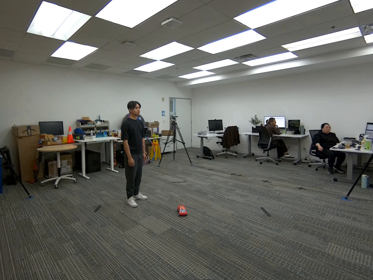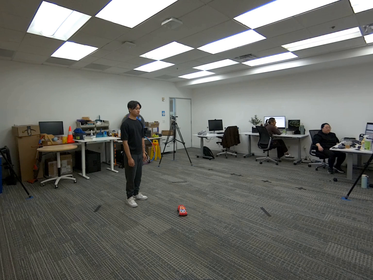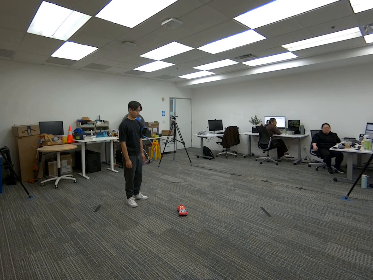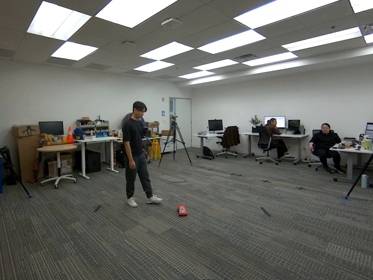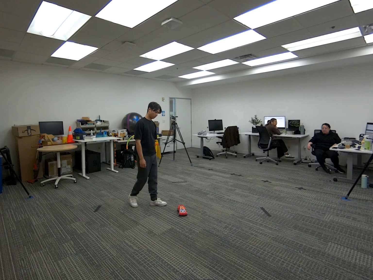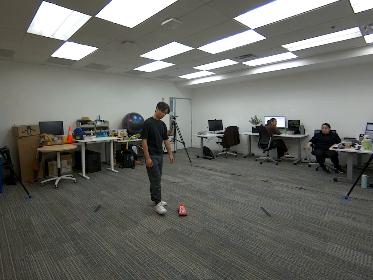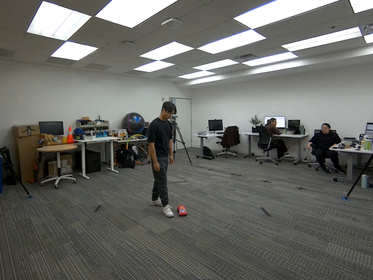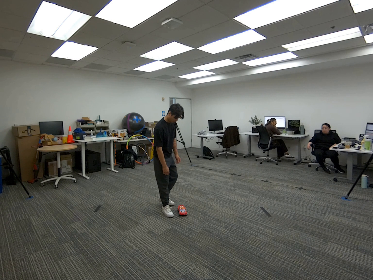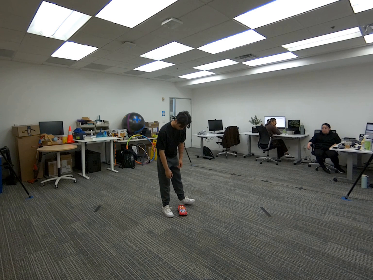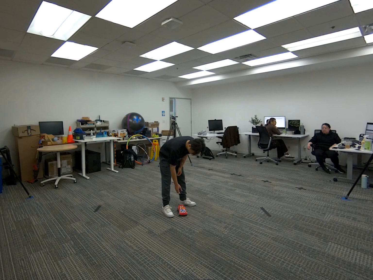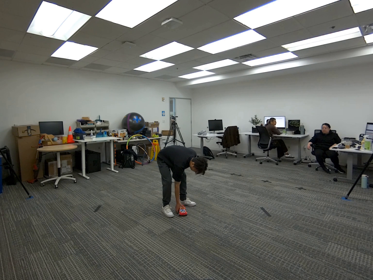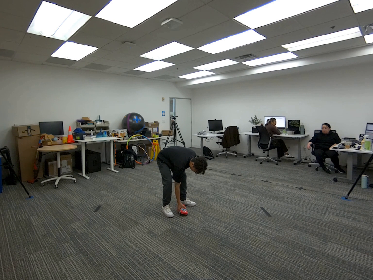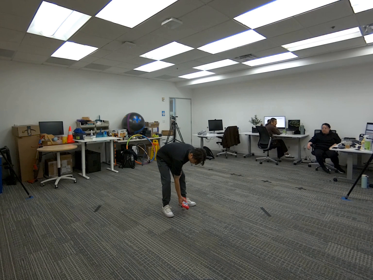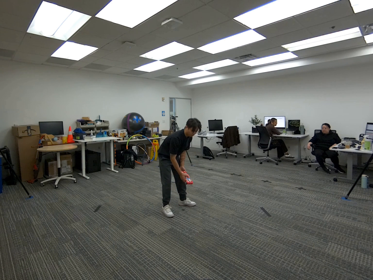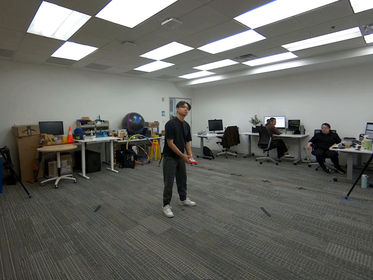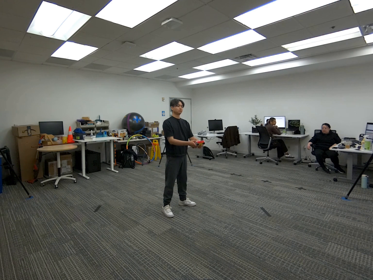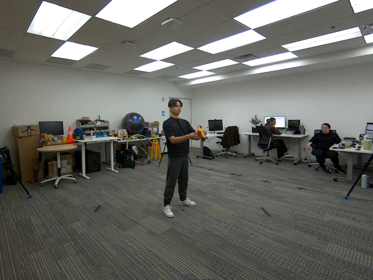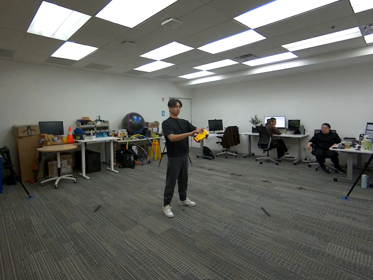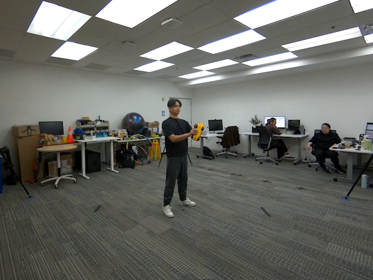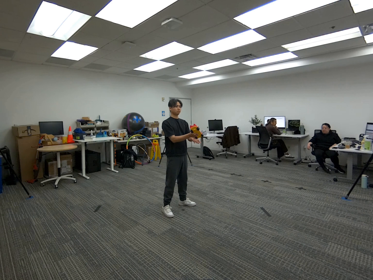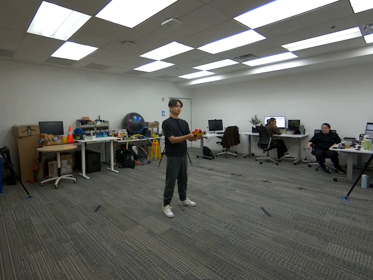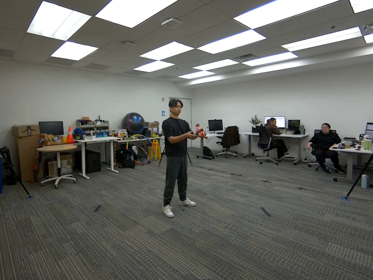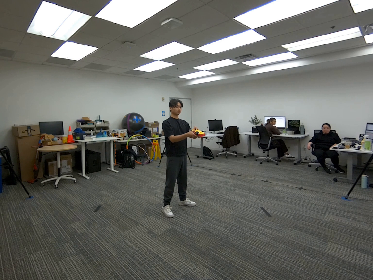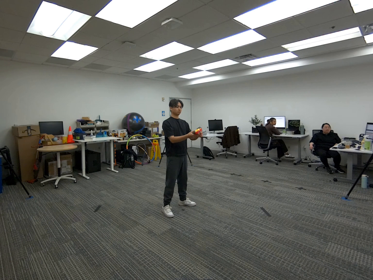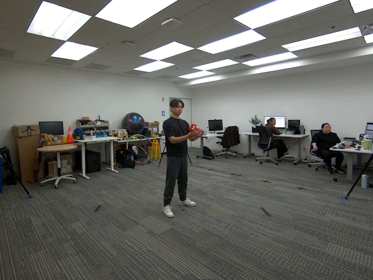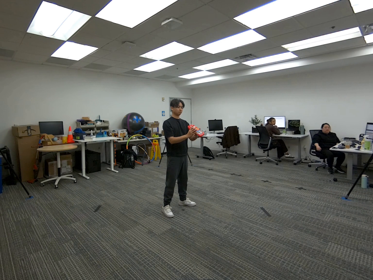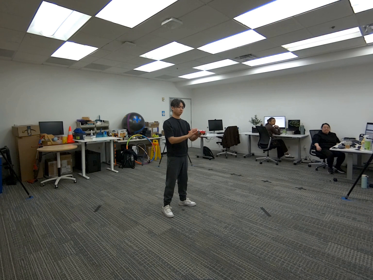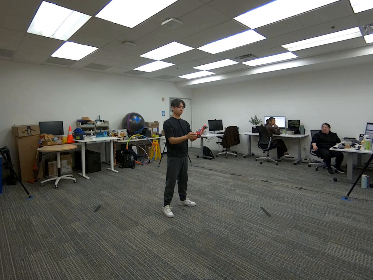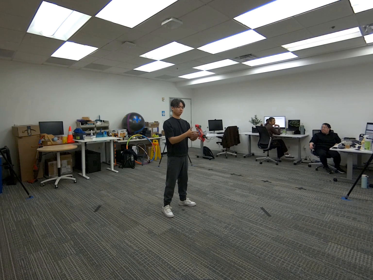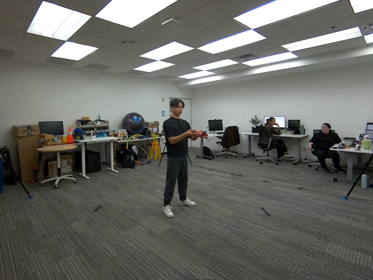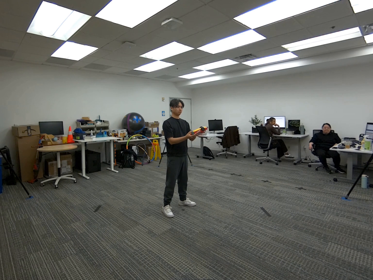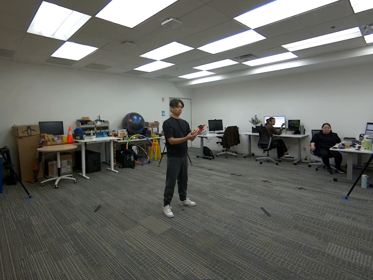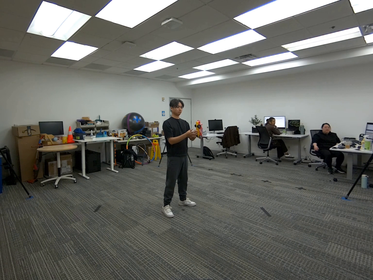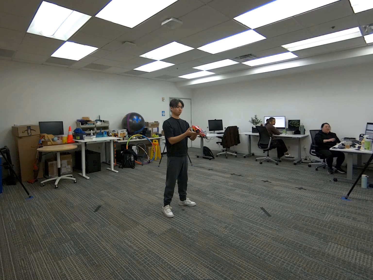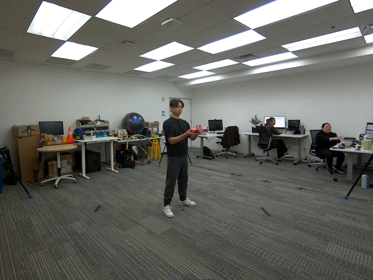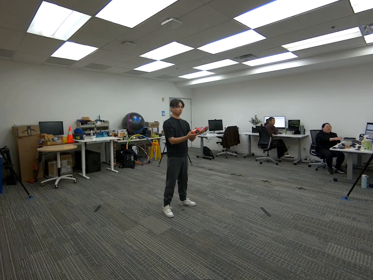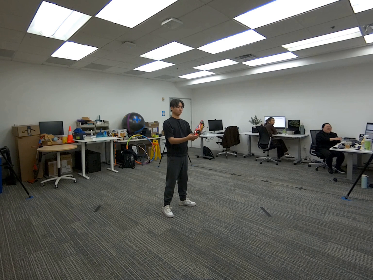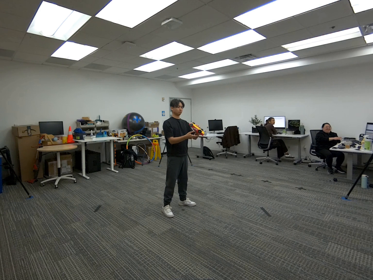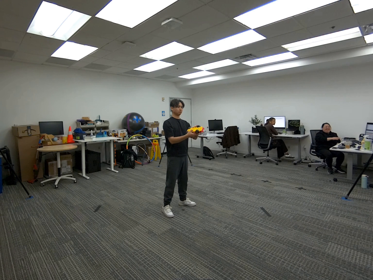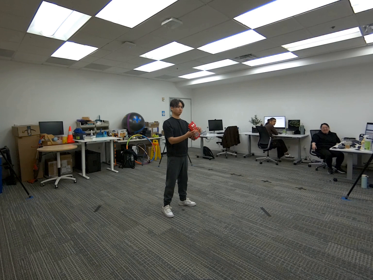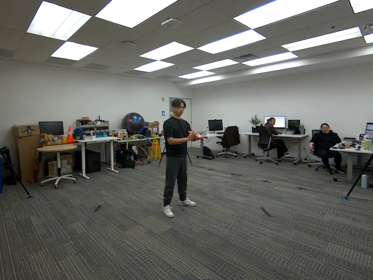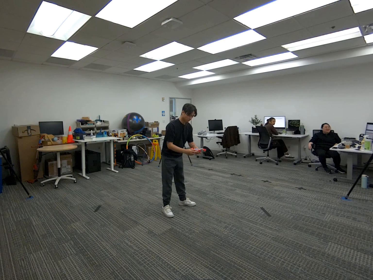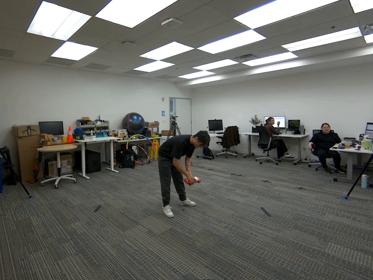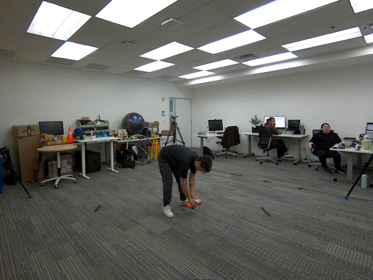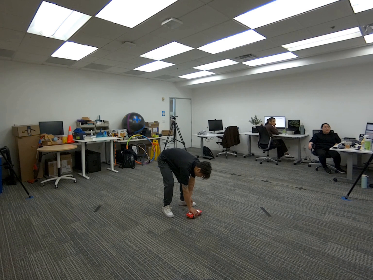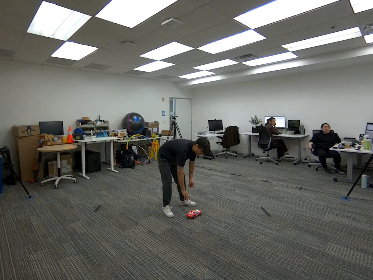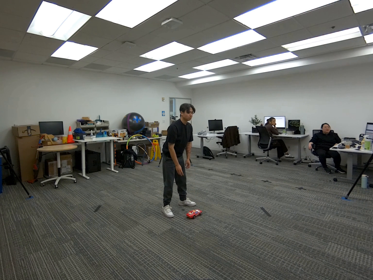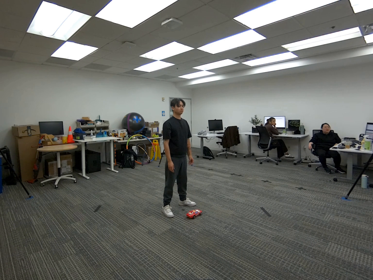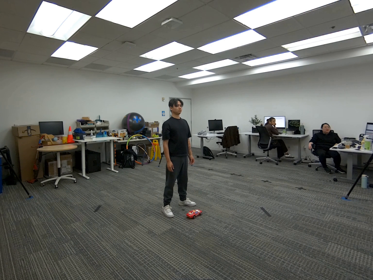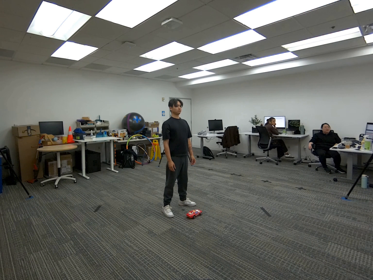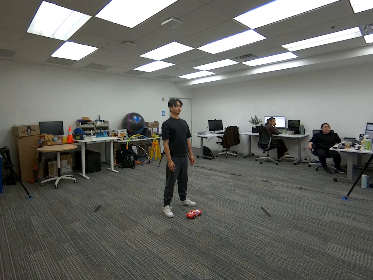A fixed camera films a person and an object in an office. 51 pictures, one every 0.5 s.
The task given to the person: Walk to the toy car on the ground, pick it up with both hands, and rotate the car midair until end of scene. Put car back on ground when finished.
